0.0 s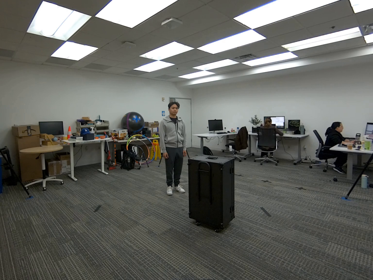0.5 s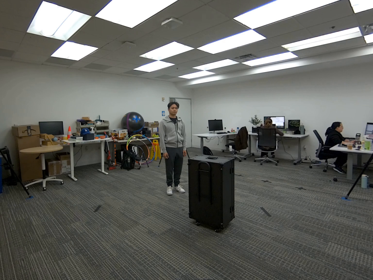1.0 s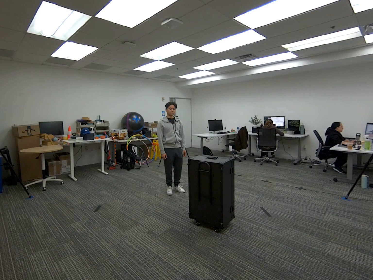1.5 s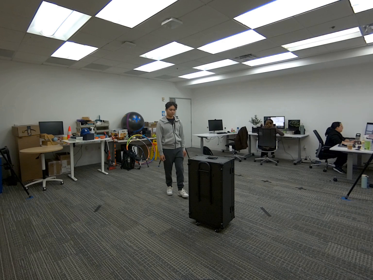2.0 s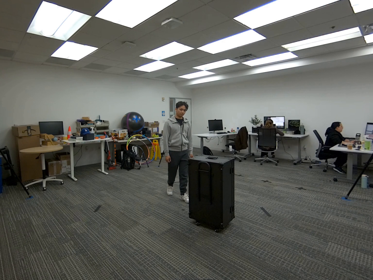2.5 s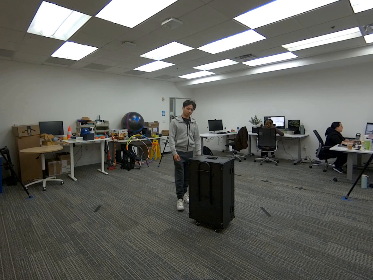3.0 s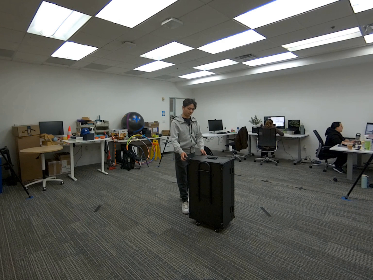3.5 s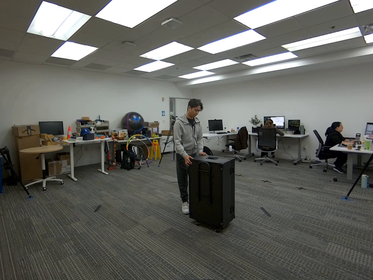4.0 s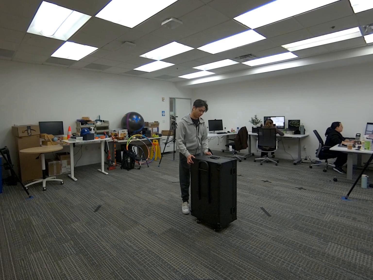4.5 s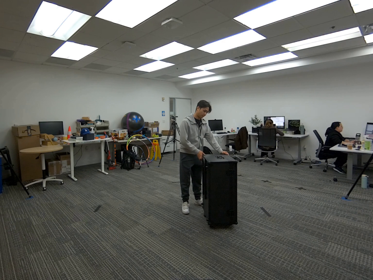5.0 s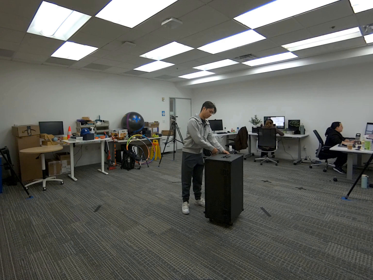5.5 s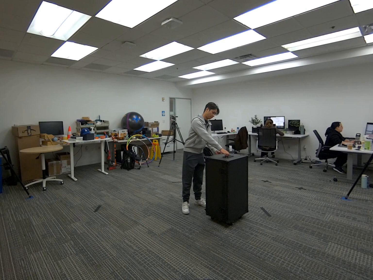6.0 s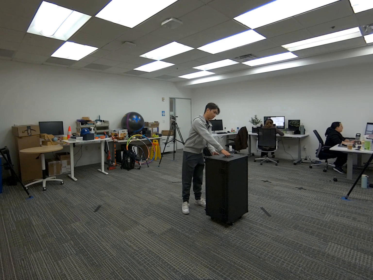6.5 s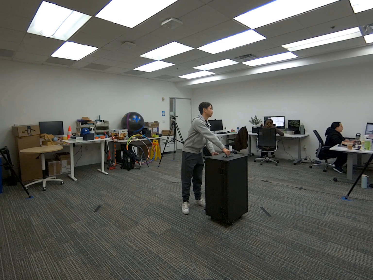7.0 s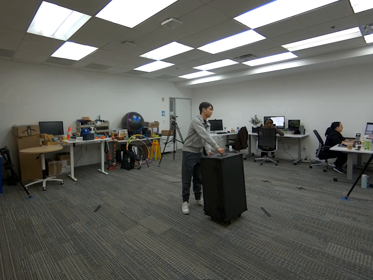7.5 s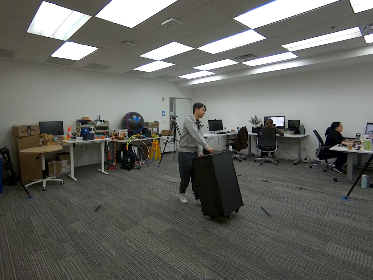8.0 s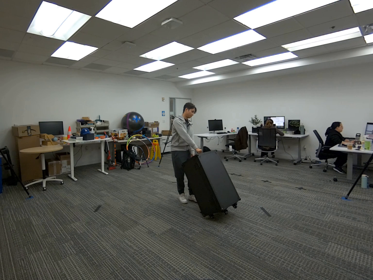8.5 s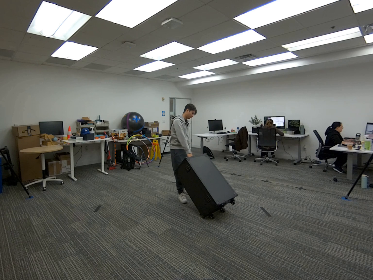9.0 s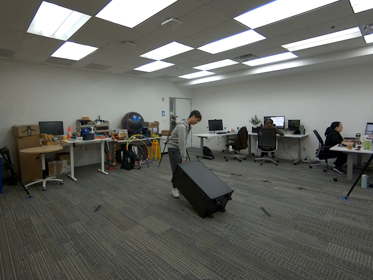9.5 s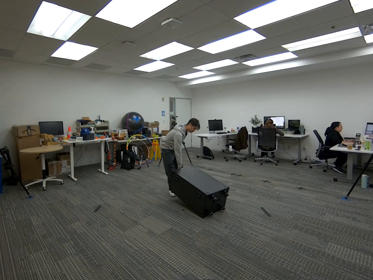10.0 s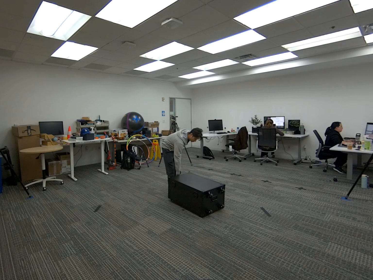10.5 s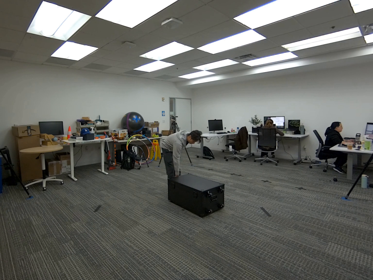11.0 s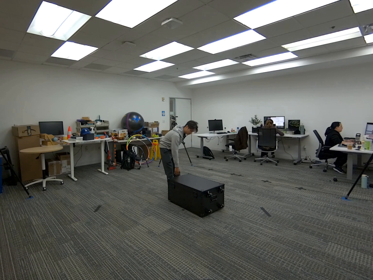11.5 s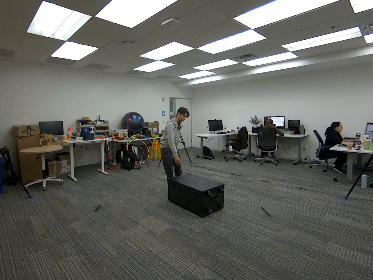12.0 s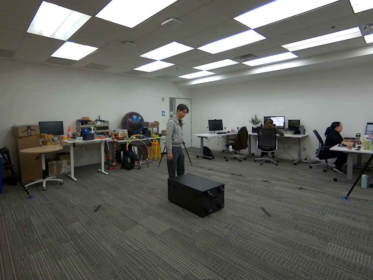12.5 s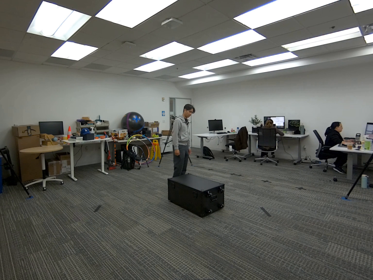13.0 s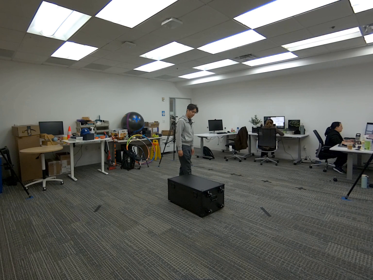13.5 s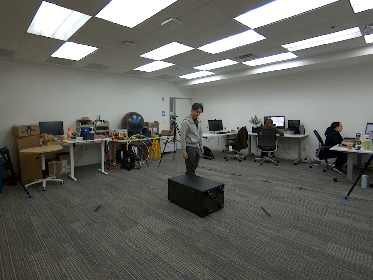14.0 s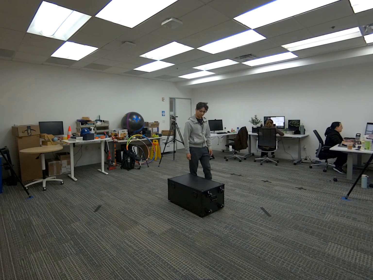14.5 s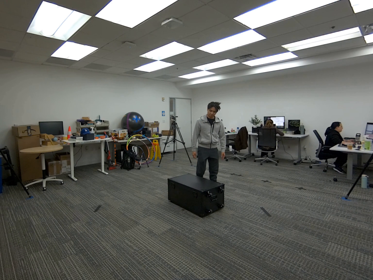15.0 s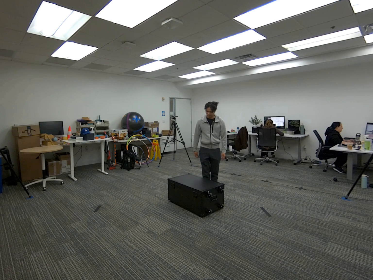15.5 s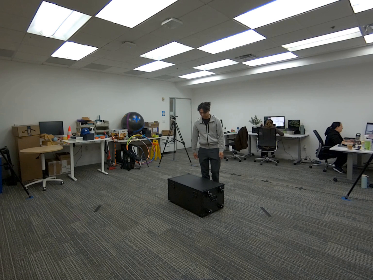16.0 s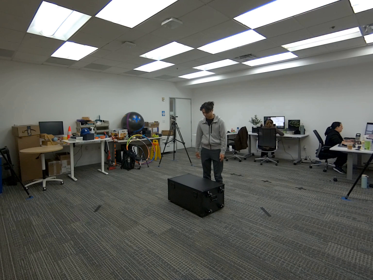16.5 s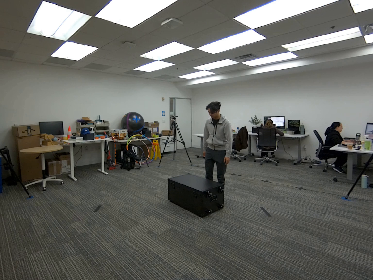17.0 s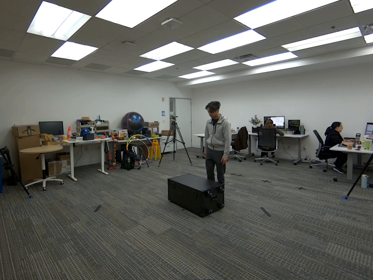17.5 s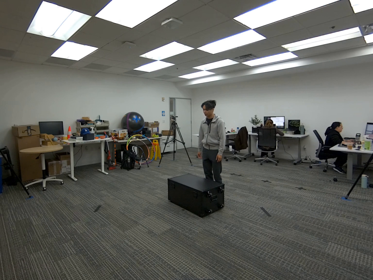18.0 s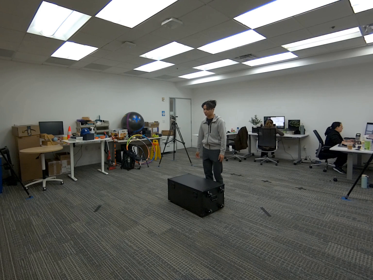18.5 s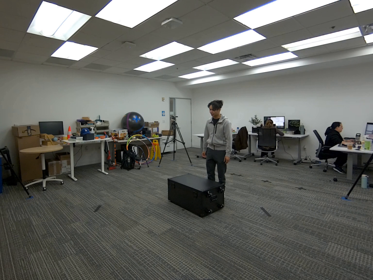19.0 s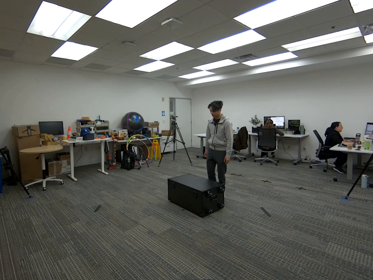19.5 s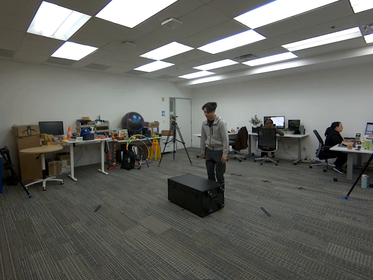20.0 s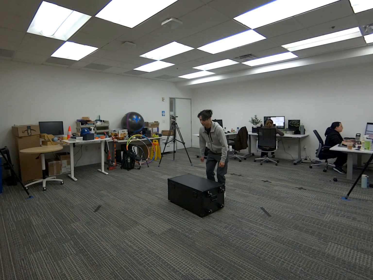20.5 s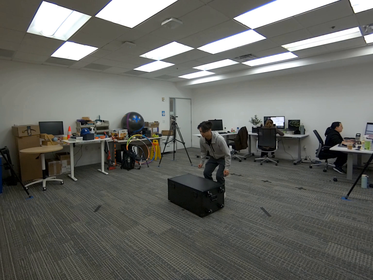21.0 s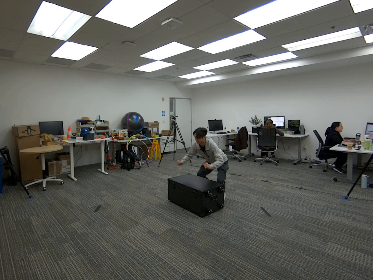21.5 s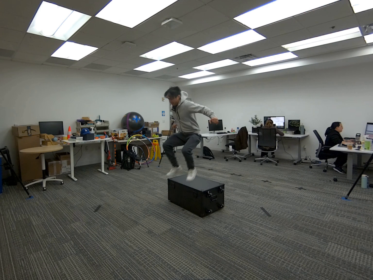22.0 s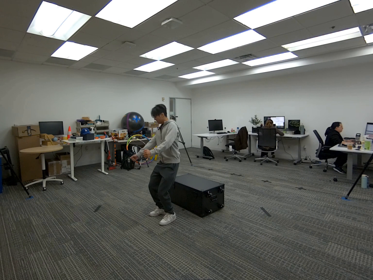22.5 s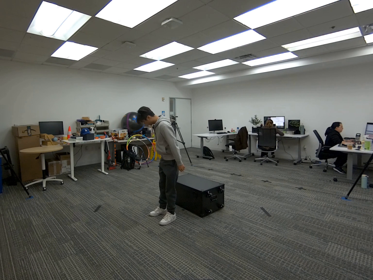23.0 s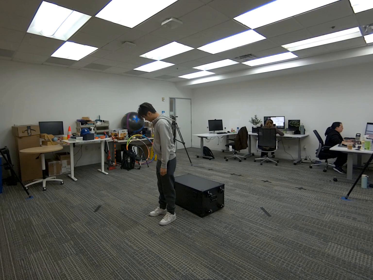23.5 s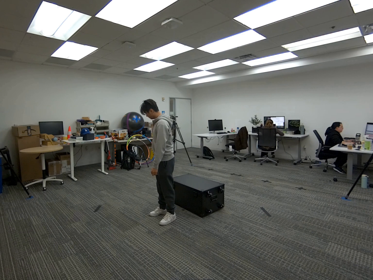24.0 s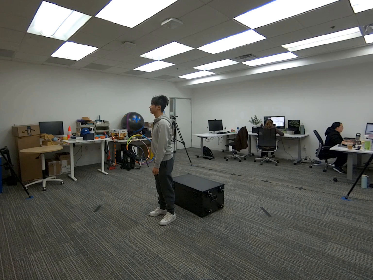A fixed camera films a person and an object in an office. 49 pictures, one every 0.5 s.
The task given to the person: Walk over to the G1 Box and place the box on its side and proceed to jump over the G1 box.
